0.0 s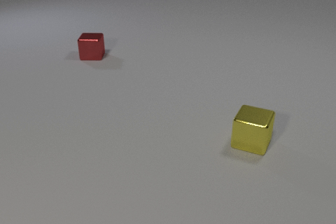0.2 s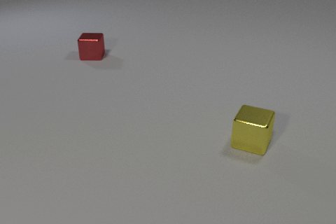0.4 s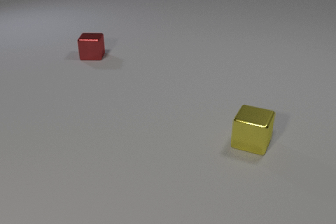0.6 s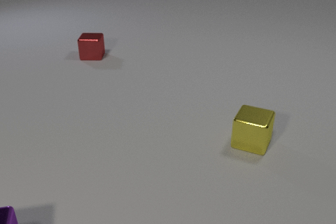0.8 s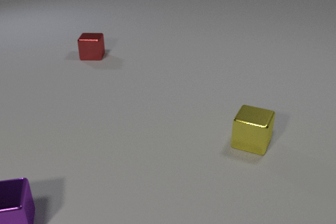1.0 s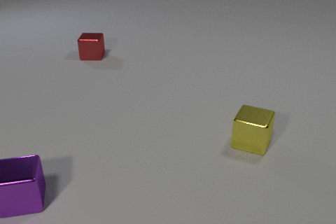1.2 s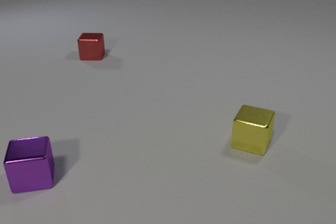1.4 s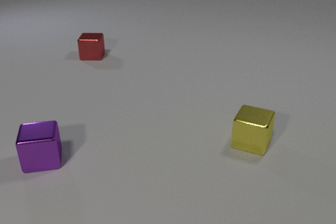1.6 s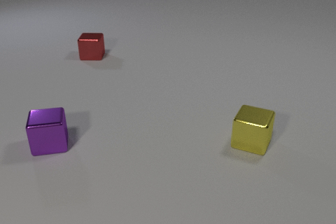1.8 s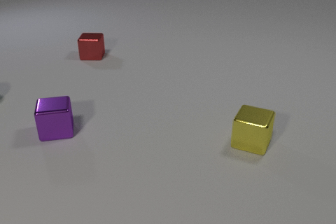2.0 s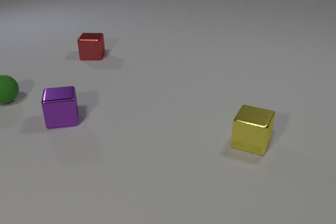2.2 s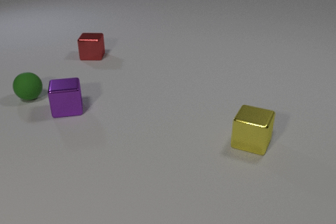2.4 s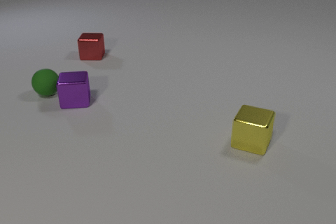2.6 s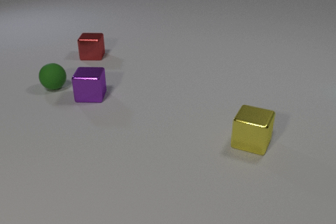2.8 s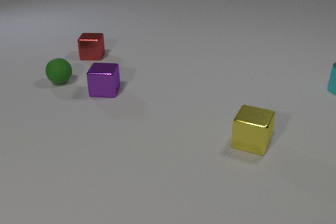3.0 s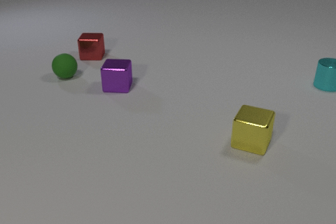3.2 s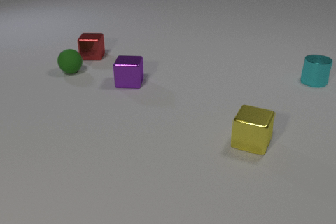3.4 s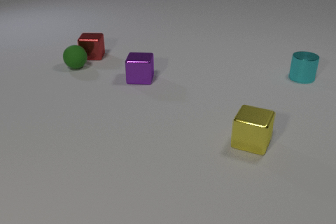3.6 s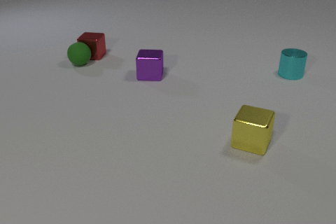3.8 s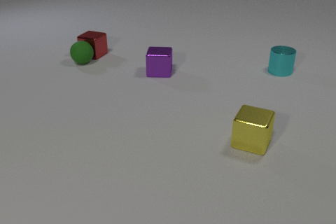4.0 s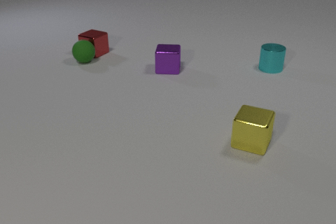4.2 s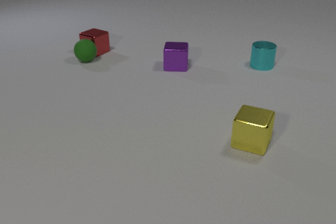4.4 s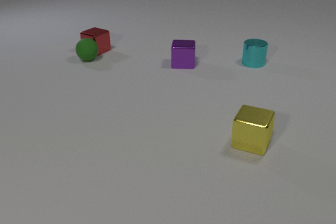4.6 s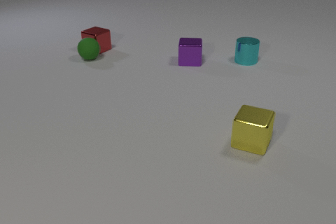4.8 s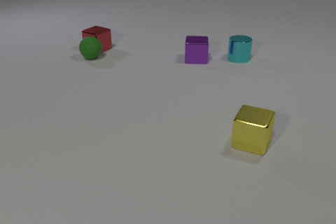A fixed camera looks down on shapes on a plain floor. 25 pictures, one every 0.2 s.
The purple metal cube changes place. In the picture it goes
away from the camera.
0.0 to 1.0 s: The purple metal cube comes in at the bottom edge, slides away from the camera and to the right.
1.0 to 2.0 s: The purple metal cube slides away from the camera. The green rubber sphere comes in at the left edge, rolls to the right.
2.0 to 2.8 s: The purple metal cube slides away from the camera and to the right. The green rubber sphere rolls to the right and away from the camera. The cyan metal cylinder comes in at the right edge, slides to the left. The purple metal cube and the green rubber sphere collide.
2.8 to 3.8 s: The purple metal cube slides to the right and away from the camera. The green rubber sphere rolls away from the camera and to the right. The red metal cube slides away from the camera, spins clockwise seen from above by about 15 degrees, its near face sliding to the left. The cyan metal cylinder slides to the left and away from the camera. The green rubber sphere and the red metal cube collide.
3.8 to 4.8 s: The purple metal cube slides to the right and away from the camera. The green rubber sphere rolls away from the camera and to the right. The red metal cube slides away from the camera. The cyan metal cylinder slides to the left and away from the camera.
What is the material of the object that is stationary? metal.
Are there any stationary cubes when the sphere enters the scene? yes.
How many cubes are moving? 2.
